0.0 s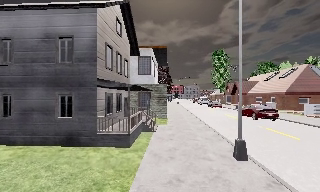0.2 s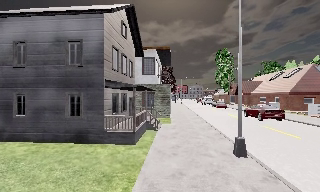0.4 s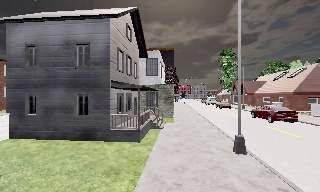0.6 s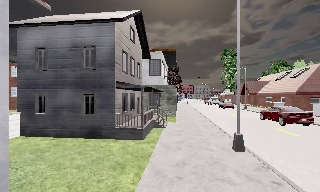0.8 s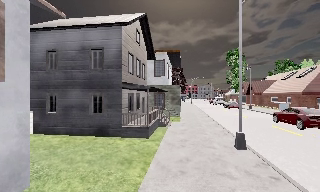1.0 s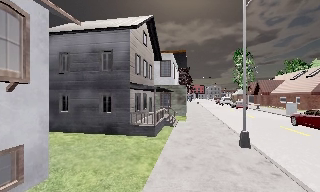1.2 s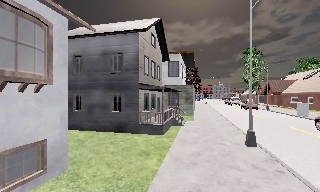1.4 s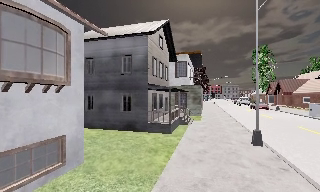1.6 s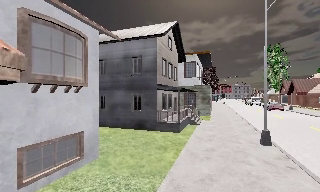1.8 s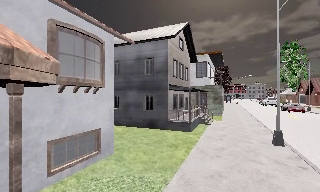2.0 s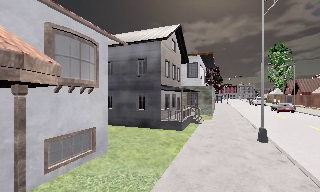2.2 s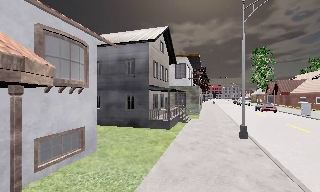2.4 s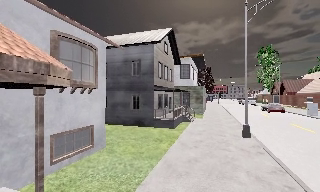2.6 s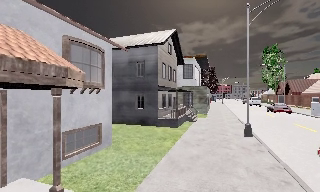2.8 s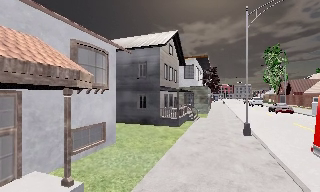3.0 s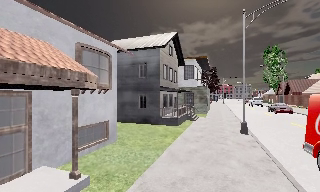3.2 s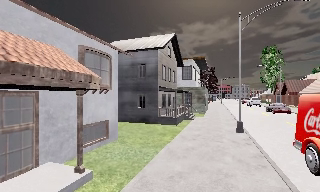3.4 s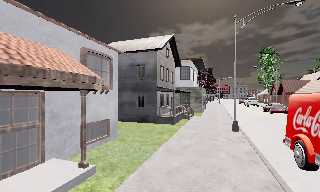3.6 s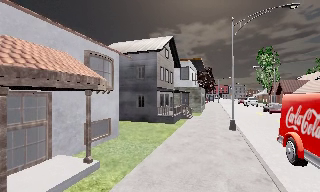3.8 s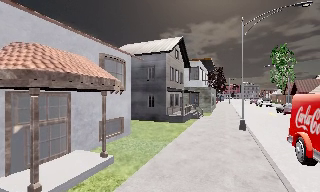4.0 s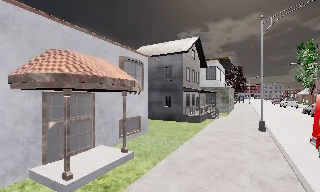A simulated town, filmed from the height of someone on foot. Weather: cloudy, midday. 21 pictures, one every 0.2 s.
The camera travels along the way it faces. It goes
backward.
0.0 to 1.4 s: The camera pans to its left, which is counterclockwise from overhead, by about 15 degrees. It travels backward, about 2.5 m, so what stands in front gets smaller.
1.4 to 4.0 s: The camera swings to its left by about 10 degrees, and the scene slides to the right. It travels backward, about 4 m, so what stands in front gets smaller.
The film runs backward here.
